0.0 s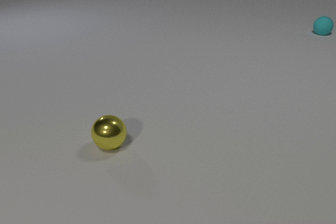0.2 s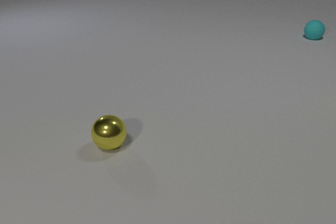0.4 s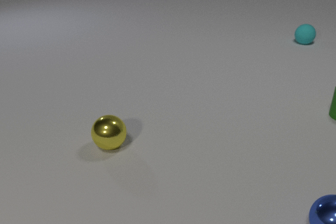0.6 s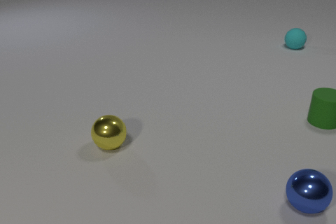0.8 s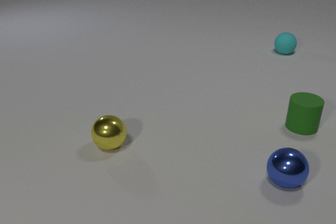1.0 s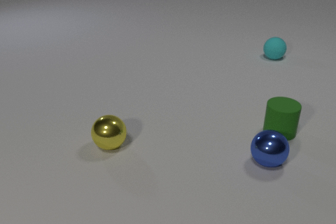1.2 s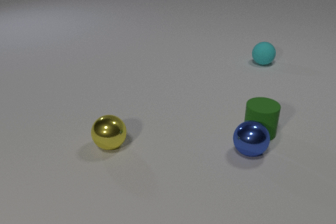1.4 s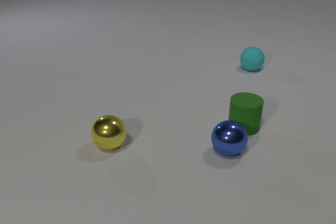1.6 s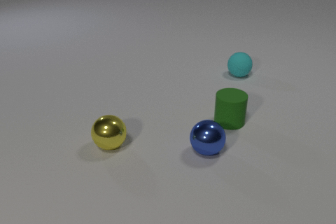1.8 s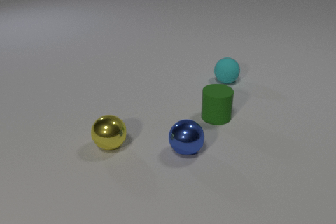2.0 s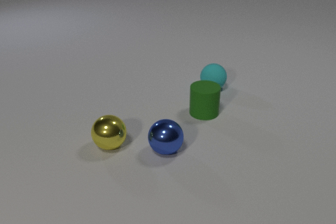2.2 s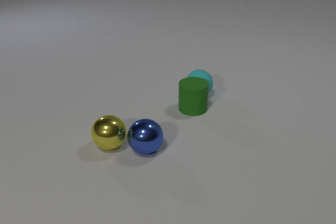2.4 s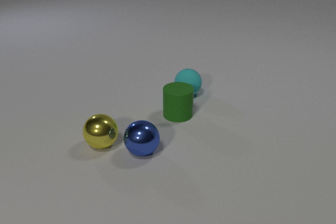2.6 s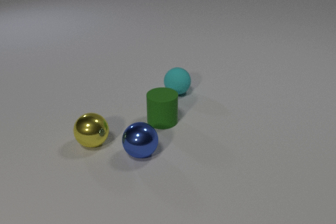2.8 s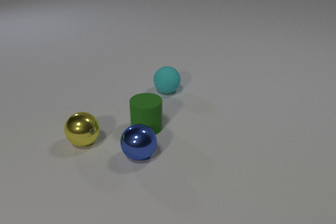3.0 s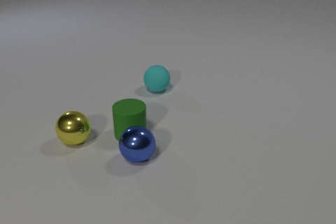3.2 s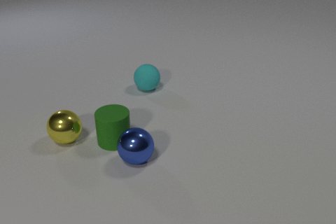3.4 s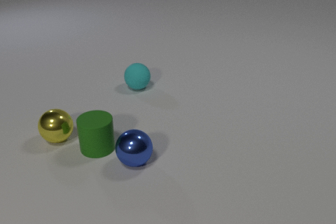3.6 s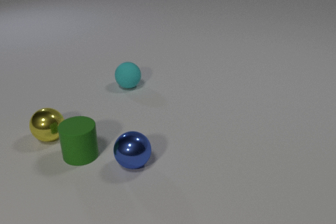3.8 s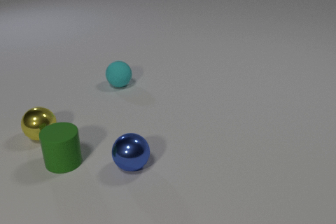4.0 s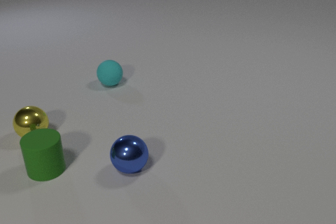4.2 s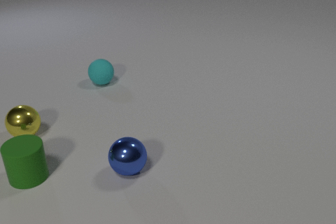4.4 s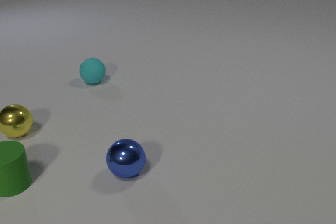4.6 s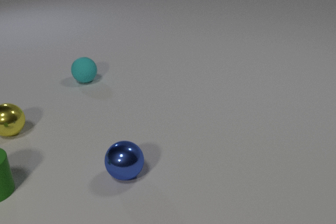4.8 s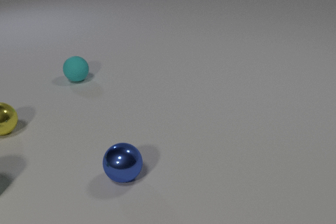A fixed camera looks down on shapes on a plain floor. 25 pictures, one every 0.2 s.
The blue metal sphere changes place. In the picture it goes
to the left.
The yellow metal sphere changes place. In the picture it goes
to the left.
0.0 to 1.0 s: The blue metal sphere comes in at the bottom edge, rolls away from the camera and to the left. The green rubber cylinder comes in at the right edge, slides to the left and toward the camera. The cyan rubber sphere rolls toward the camera and to the left.
1.0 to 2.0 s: The blue metal sphere rolls to the left. The green rubber cylinder slides to the left. The cyan rubber sphere rolls toward the camera and to the left. The blue metal sphere and the green rubber cylinder collide.
2.0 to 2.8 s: The blue metal sphere rolls to the left. The green rubber cylinder slides to the left and toward the camera. The cyan rubber sphere rolls to the left. The yellow metal sphere rolls to the left and away from the camera. The green rubber cylinder and the cyan rubber sphere collide. The blue metal sphere and the yellow metal sphere collide.
2.8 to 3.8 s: The blue metal sphere rolls toward the camera and to the left. The green rubber cylinder slides to the left and toward the camera. The cyan rubber sphere rolls to the left. The yellow metal sphere rolls to the left and away from the camera.
3.8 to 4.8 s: The blue metal sphere rolls toward the camera and to the left. The green rubber cylinder slides to the left, leaves at the left edge. The cyan rubber sphere rolls to the left and away from the camera. The yellow metal sphere rolls to the left and away from the camera.
What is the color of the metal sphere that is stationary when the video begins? yellow.
What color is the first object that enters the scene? blue.
What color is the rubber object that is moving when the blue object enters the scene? cyan.
